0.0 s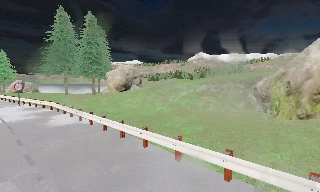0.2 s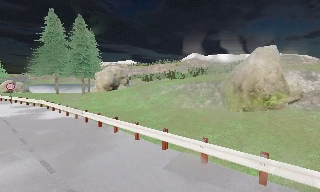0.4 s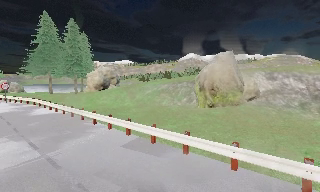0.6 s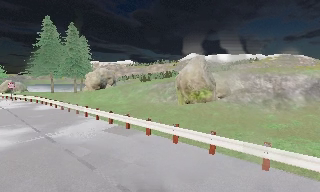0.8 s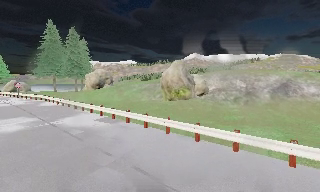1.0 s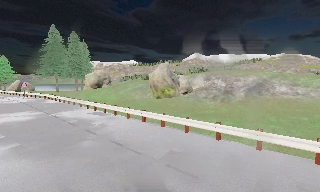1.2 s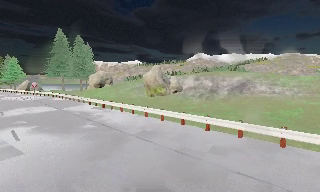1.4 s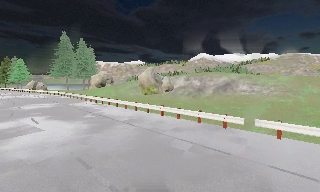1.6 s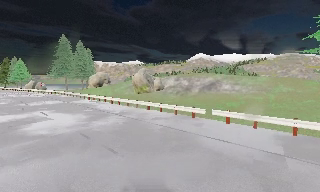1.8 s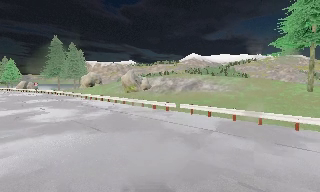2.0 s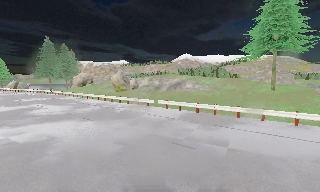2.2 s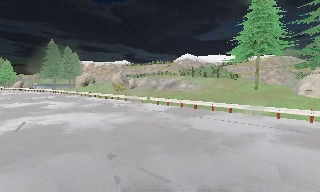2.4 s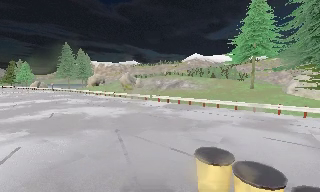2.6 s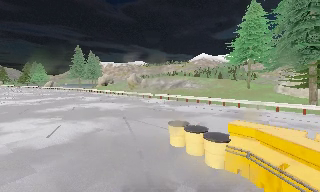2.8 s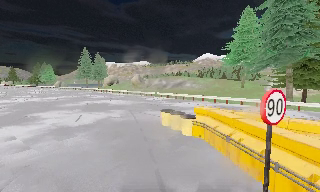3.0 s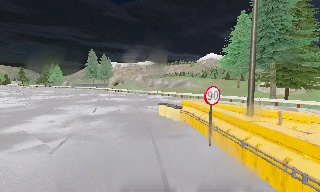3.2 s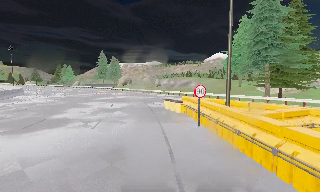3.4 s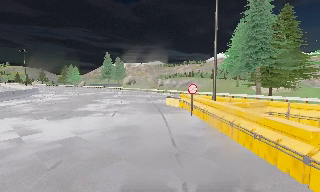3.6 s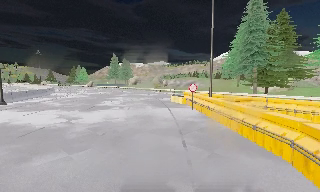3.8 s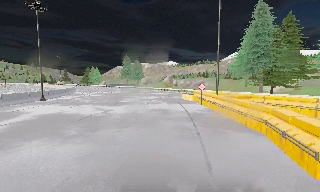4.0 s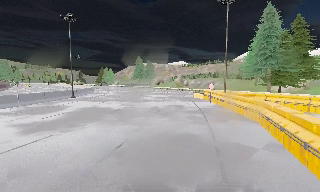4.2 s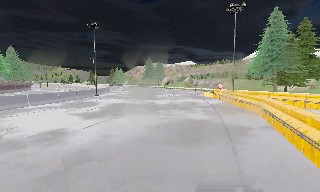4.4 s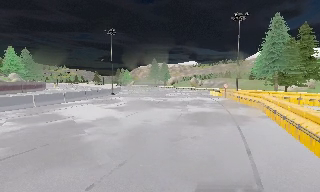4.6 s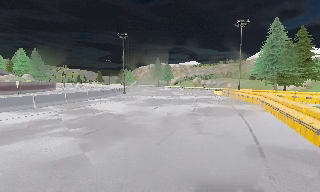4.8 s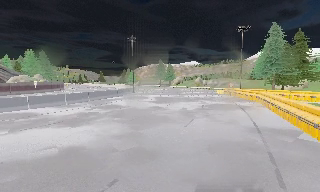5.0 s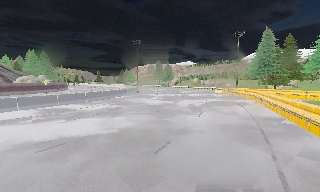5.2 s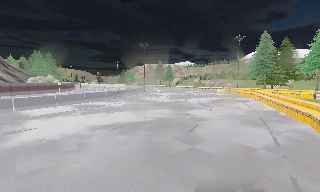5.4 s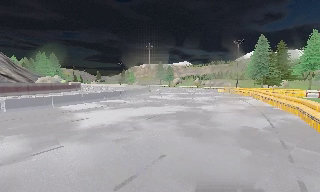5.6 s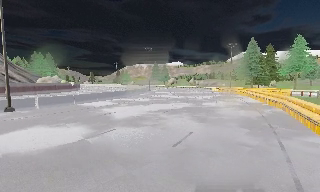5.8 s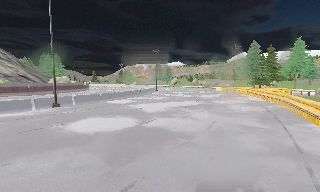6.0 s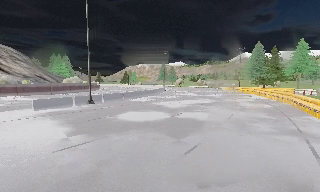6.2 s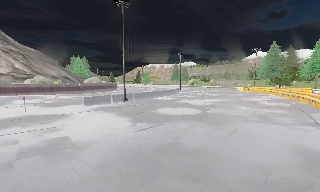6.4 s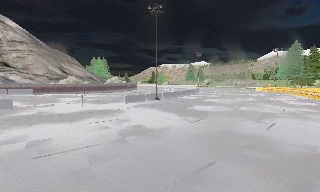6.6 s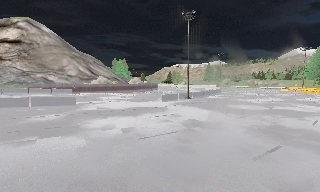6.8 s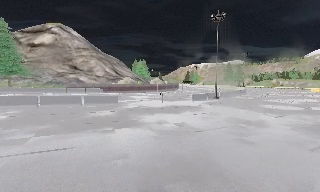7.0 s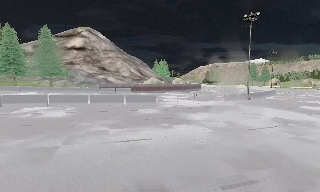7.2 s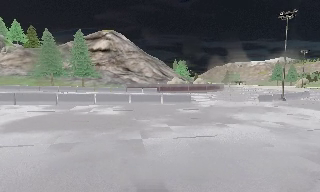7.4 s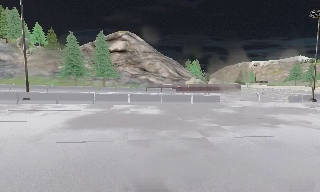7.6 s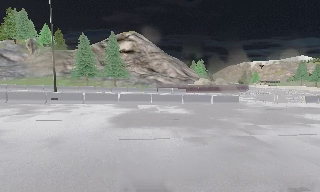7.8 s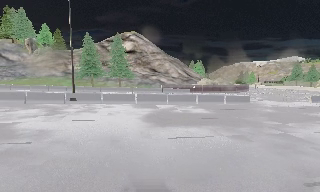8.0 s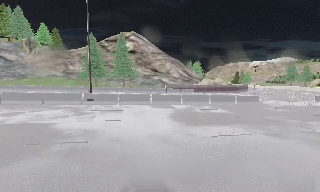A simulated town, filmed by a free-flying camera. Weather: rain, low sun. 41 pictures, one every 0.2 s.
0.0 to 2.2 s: The camera travels backward and to its right, about 30 m, so what stands in front gets smaller.
2.2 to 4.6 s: The camera pans to its left, which is counterclockwise from overhead, by about 25 degrees. It travels backward, about 30 m, so what stands in front gets smaller.
4.6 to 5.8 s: The camera travels backward and to its left, about 18 m, so what stands in front gets smaller.
5.8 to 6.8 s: The scene slides to the right, as the camera pans about 20 degrees to its left. It travels to its left and backward, about 14 m, so close, fixed things drift to the right.
6.8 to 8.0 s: The scene slides to the right, as the camera pans about 10 degrees to its left. It travels to its left, about 14 m, so close, fixed things drift to the right.
The film runs backward here.
